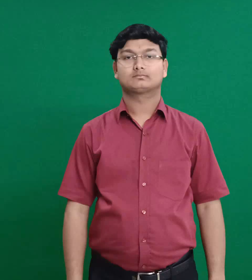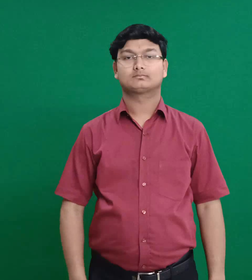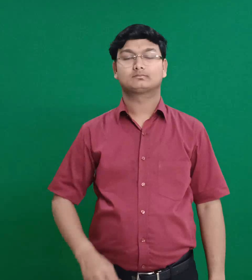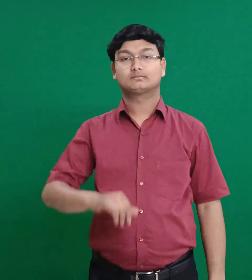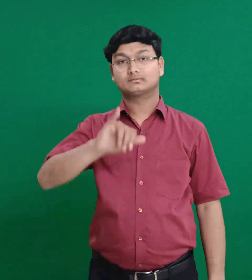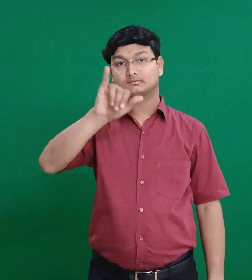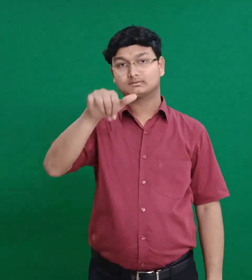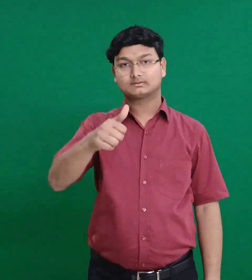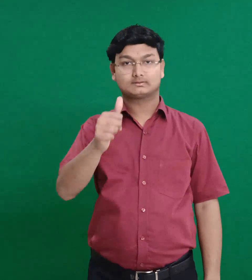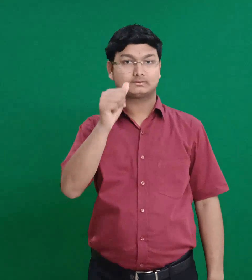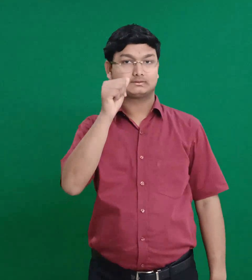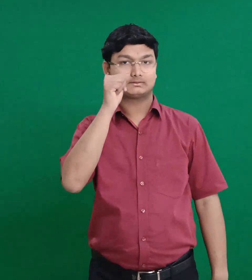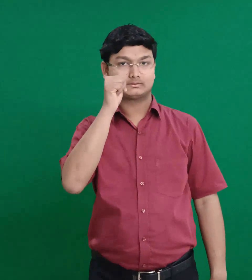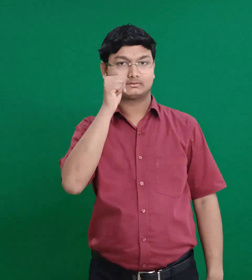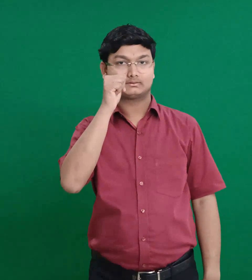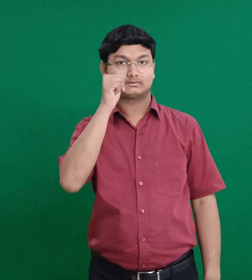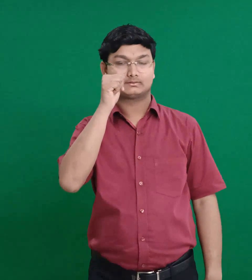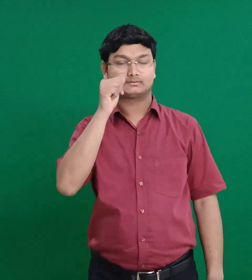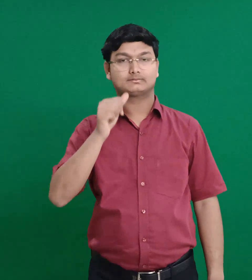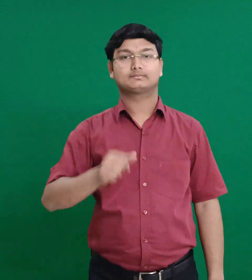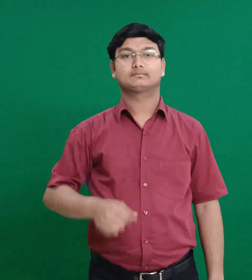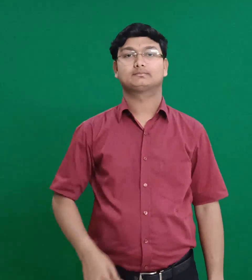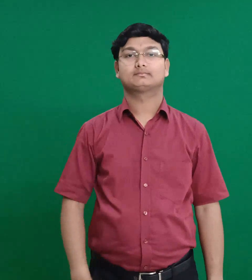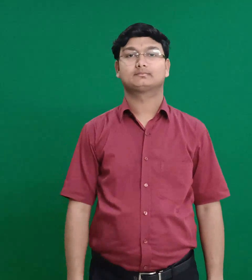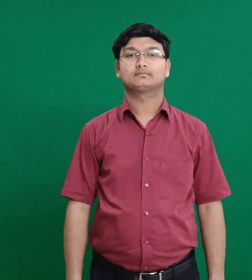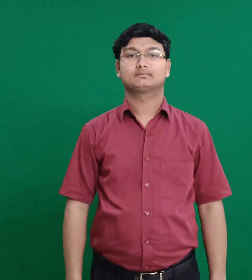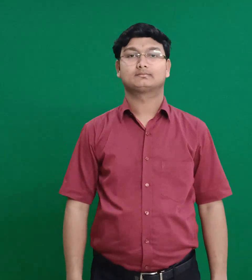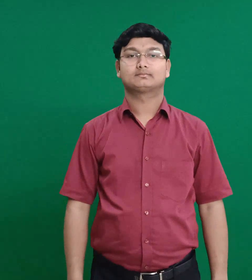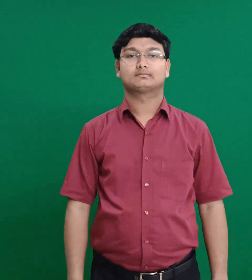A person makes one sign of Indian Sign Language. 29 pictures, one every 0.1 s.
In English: jonathan
